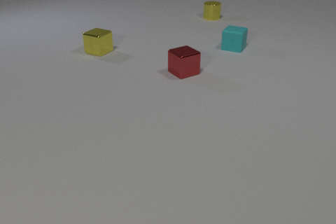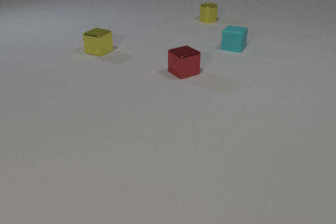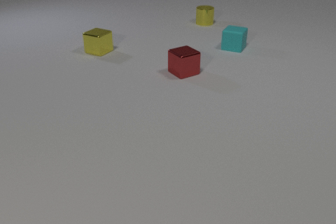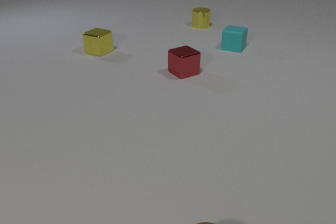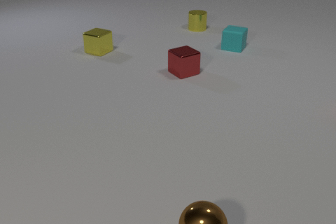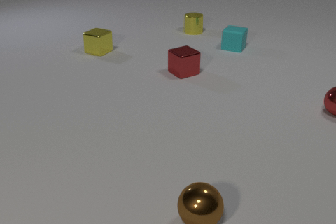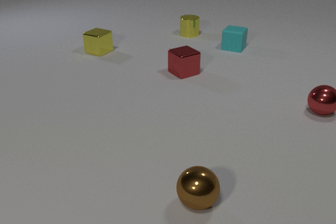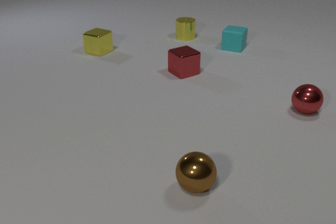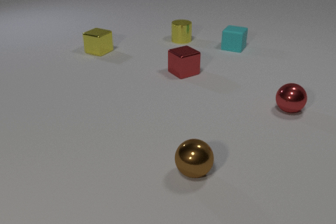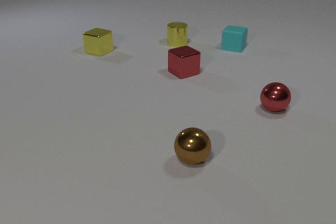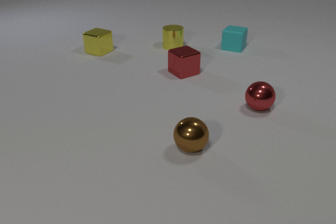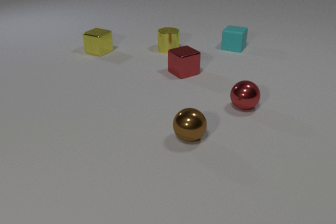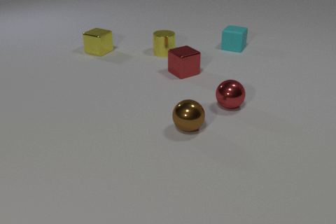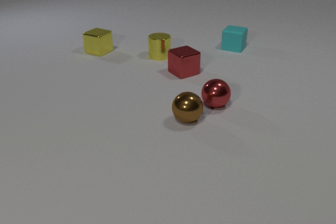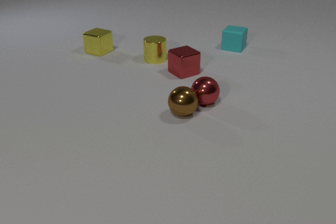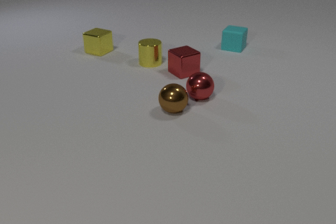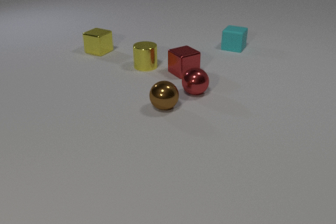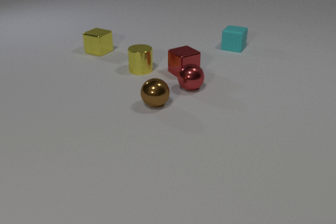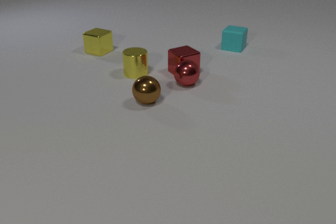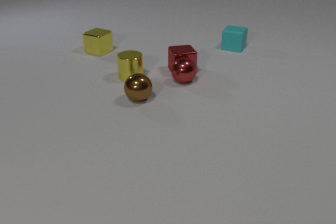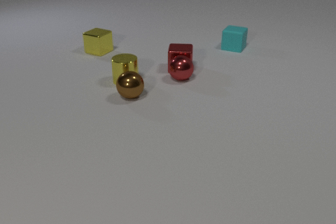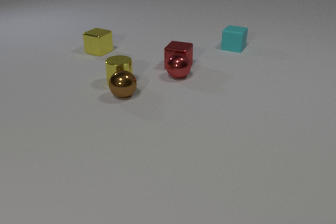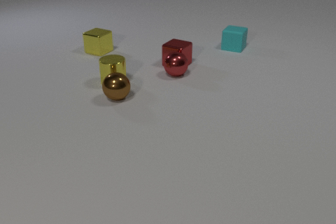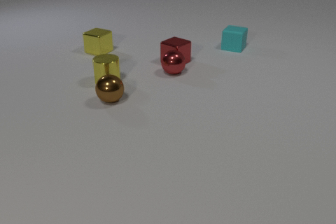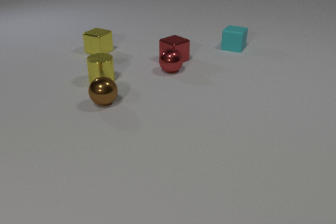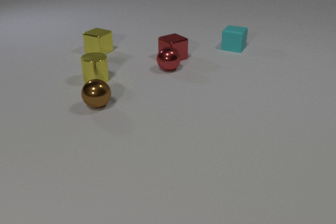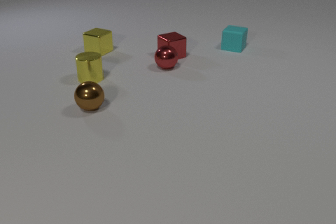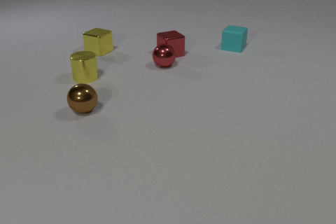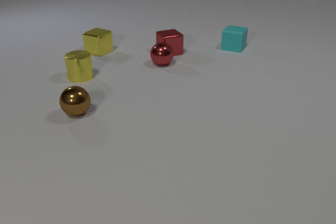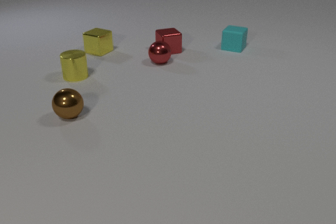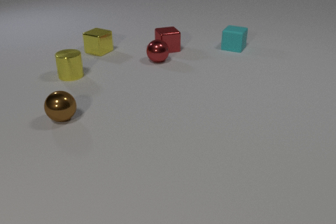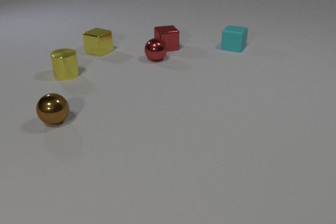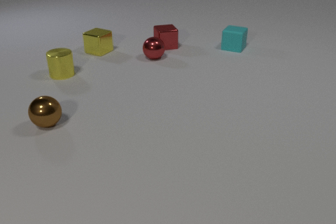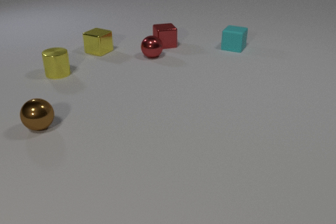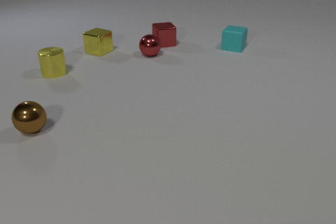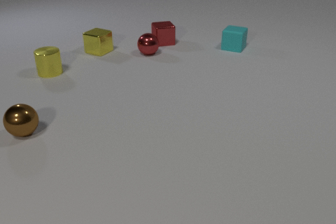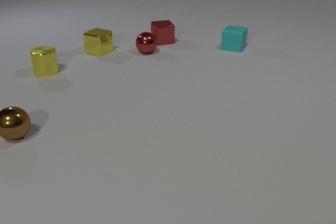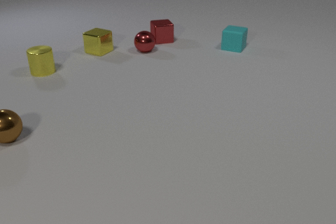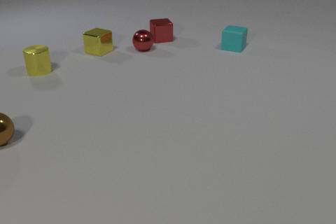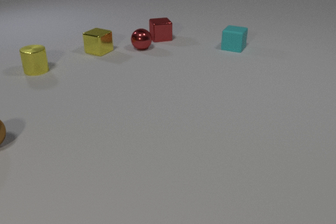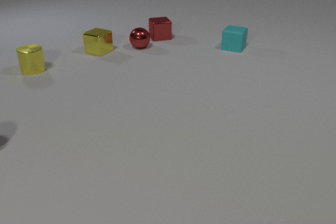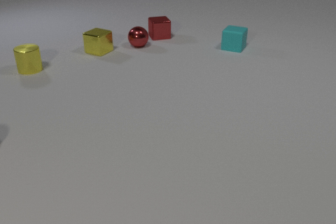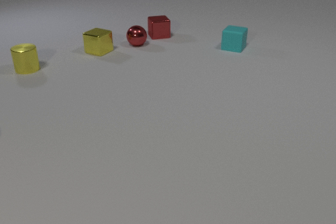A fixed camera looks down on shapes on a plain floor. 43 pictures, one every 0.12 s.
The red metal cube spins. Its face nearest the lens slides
to the left.
The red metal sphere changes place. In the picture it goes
to the left.
0.00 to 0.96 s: The brown metal sphere comes in at the bottom edge, rolls away from the camera. The red metal sphere comes in at the right edge, rolls to the left. The yellow metal cylinder slides toward the camera.
0.96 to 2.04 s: The brown metal sphere rolls away from the camera. The red metal sphere rolls to the left. The yellow metal cylinder slides toward the camera and to the left. The brown metal sphere and the red metal sphere collide.
2.04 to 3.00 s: The brown metal sphere rolls to the left. The red metal sphere rolls away from the camera and to the left. The yellow metal cylinder slides to the left. The red metal cube slides away from the camera, spins clockwise seen from above by about 90 degrees, its near face sliding to the left. The red metal sphere and the red metal cube collide. The brown metal sphere and the yellow metal cylinder collide.
3.00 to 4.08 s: The brown metal sphere rolls to the left and toward the camera. The red metal sphere rolls away from the camera and to the left. The yellow metal cylinder slides to the left and away from the camera. The red metal cube slides away from the camera, spins clockwise seen from above by about 15 degrees, its near face sliding to the left.
4.08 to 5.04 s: The brown metal sphere rolls to the left, leaves at the left edge. The red metal sphere rolls away from the camera and to the left. The yellow metal cylinder slides to the left and away from the camera. The red metal cube slides away from the camera.
Are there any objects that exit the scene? yes.
What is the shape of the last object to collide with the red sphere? cube.
What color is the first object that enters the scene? brown.
